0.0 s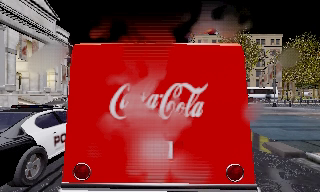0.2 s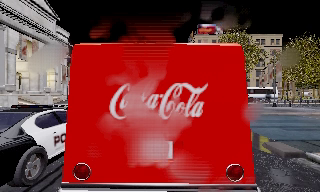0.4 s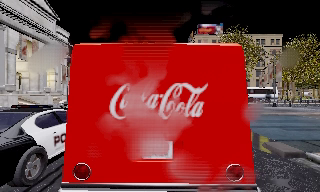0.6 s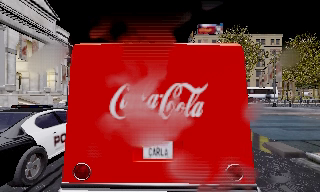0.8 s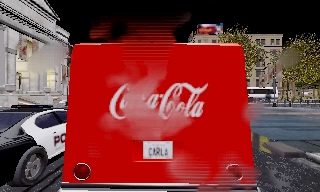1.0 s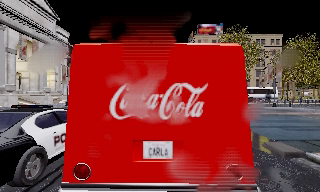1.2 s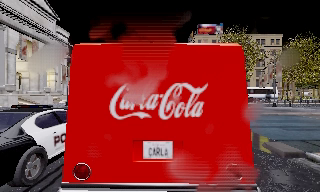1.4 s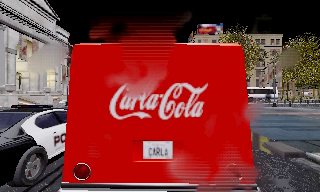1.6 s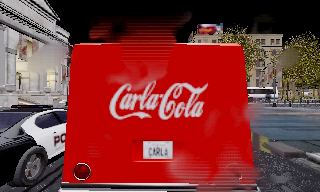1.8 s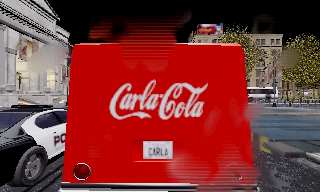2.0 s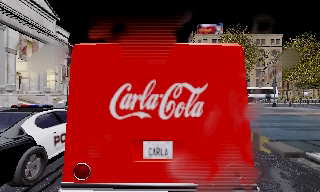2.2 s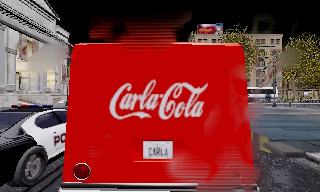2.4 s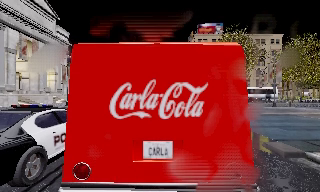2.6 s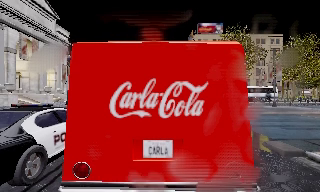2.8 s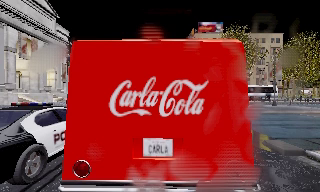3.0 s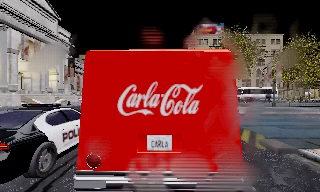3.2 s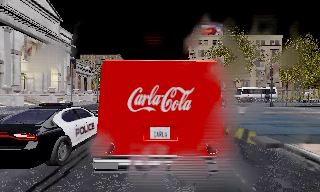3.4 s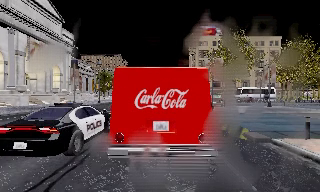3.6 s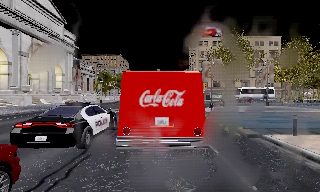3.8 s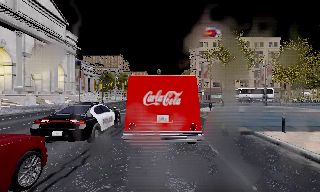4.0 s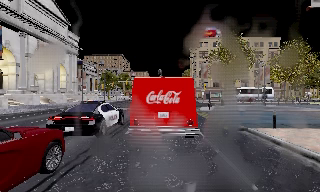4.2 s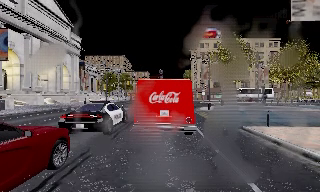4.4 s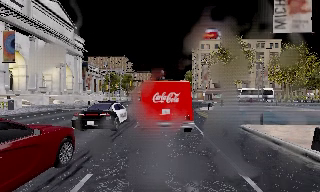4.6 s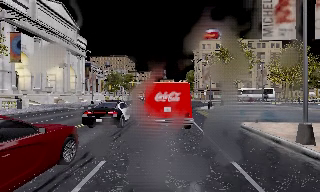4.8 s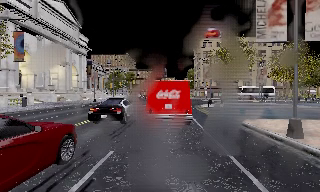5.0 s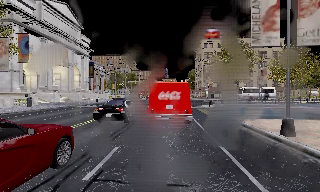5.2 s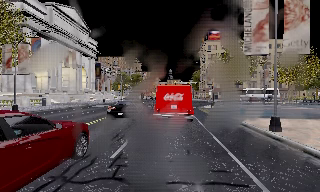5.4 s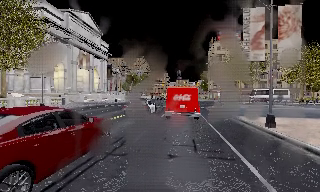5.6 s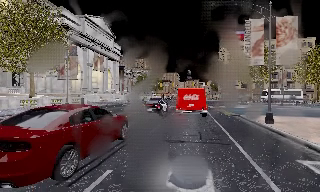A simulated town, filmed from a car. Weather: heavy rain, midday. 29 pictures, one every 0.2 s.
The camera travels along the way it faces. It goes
backward.
0.0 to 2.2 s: The camera keeps its place and its aim.
2.2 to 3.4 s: The camera travels backward, about 1.5 m, so what stands in front gets smaller. It gains speed.
3.4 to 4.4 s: The camera travels backward, about 3.5 m, so what stands in front gets smaller.
4.4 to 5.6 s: The camera travels backward, about 6 m, so what stands in front gets smaller. It gains speed.
The film runs backward here.
